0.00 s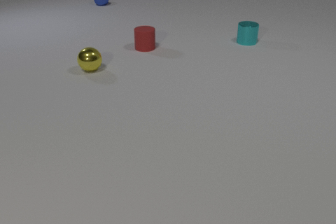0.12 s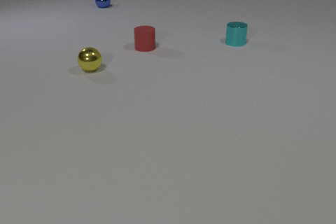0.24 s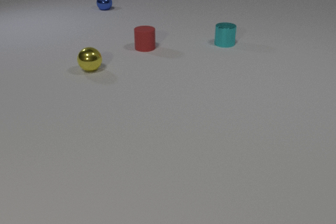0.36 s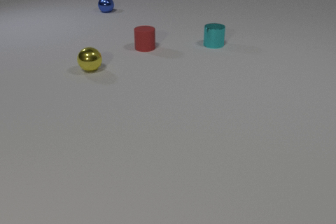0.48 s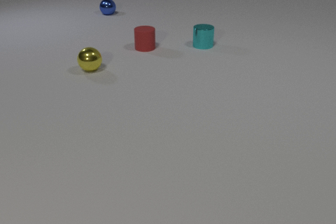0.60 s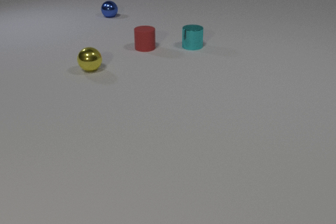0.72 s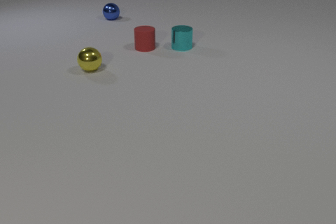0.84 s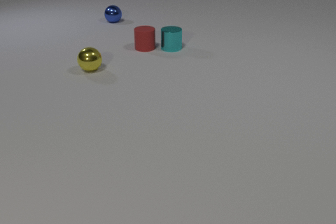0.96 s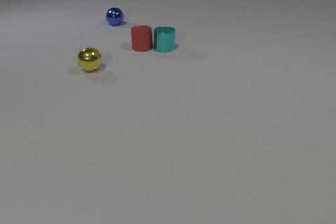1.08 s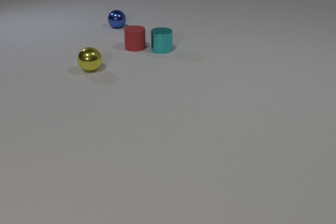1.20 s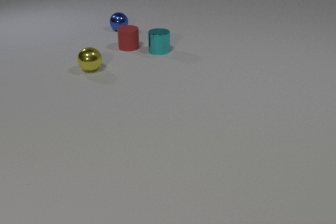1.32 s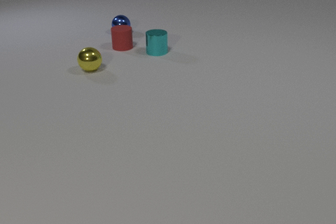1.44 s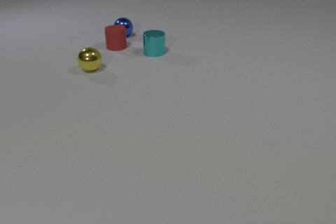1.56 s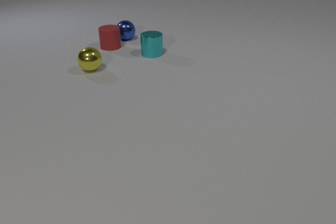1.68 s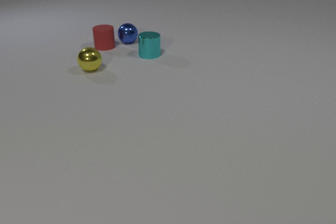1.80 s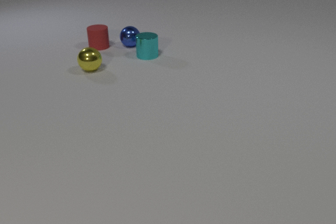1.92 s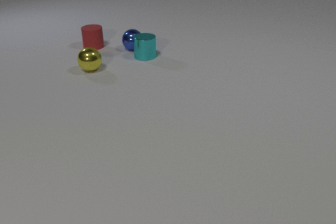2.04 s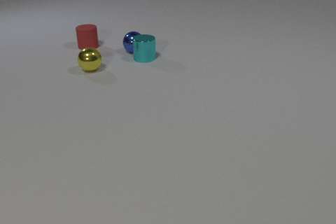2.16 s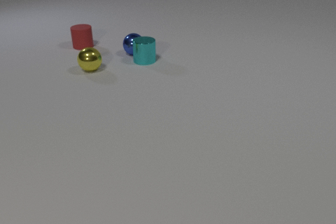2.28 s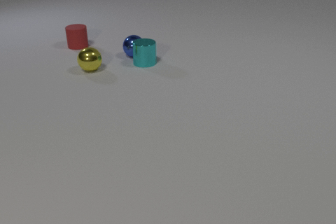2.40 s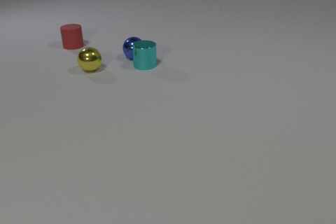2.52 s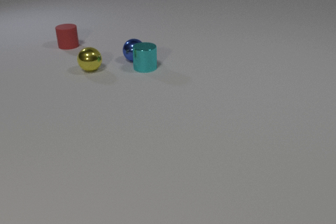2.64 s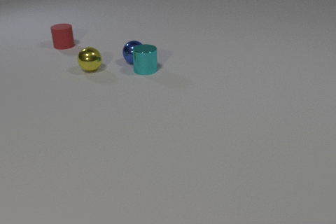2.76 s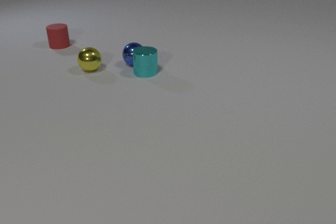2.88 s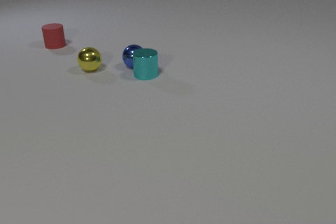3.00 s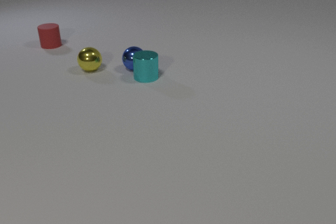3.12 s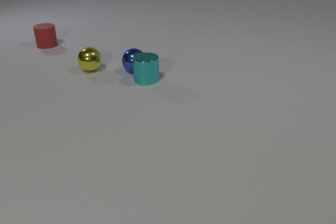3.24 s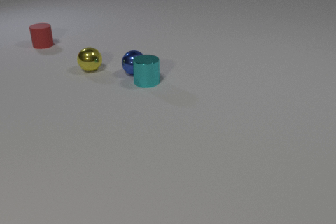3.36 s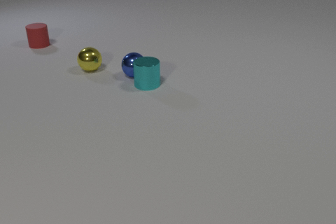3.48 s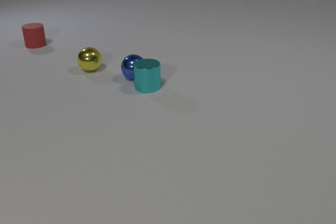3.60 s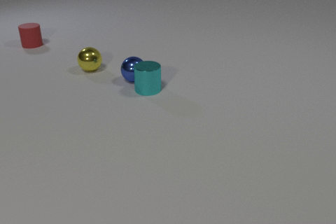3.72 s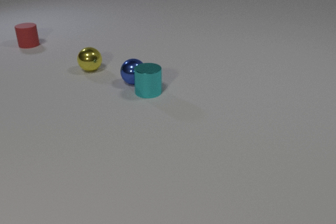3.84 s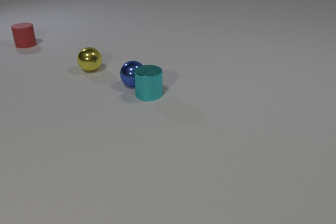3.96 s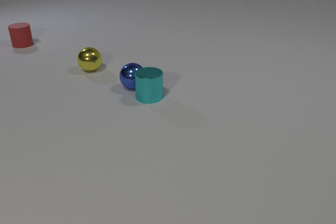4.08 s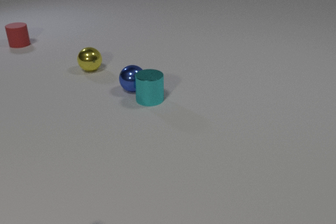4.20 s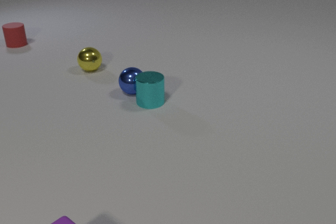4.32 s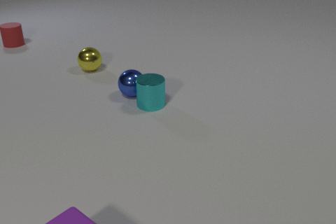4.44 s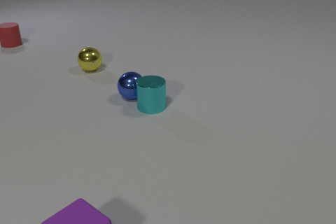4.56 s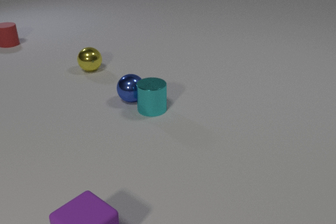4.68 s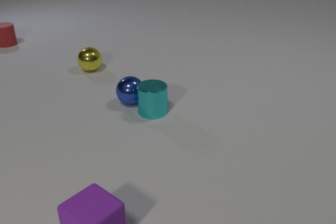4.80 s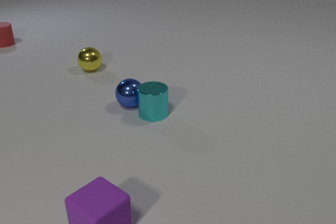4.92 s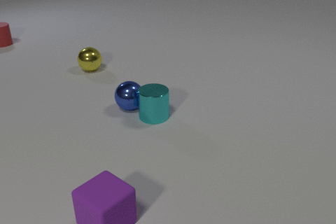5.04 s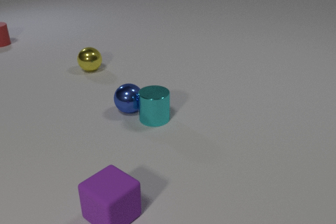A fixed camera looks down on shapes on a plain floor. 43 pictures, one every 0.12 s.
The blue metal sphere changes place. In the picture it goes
toward the camera.
The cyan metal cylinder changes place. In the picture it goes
toward the camera.
0.00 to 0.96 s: The cyan metal cylinder slides to the left. The blue metal sphere rolls toward the camera. The cyan metal cylinder and the red rubber cylinder collide.
0.96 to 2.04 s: The cyan metal cylinder slides toward the camera and to the left. The red rubber cylinder slides to the left. The blue metal sphere rolls toward the camera. The cyan metal cylinder and the blue metal sphere collide.
2.04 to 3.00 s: The cyan metal cylinder slides toward the camera. The red rubber cylinder slides to the left. The blue metal sphere rolls toward the camera.
3.00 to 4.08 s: The cyan metal cylinder slides toward the camera. The red rubber cylinder slides to the left and away from the camera. The blue metal sphere rolls toward the camera.
4.08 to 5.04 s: The cyan metal cylinder slides toward the camera. The red rubber cylinder slides to the left and away from the camera. The blue metal sphere rolls toward the camera. The purple rubber cube comes in at the bottom edge, slides away from the camera and to the right.
How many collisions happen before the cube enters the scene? 2.
How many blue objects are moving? 1.
What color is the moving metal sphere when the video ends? blue.
